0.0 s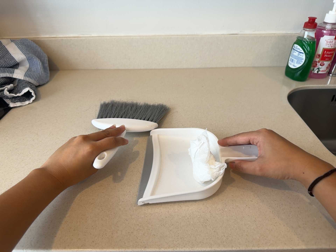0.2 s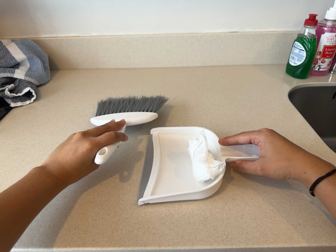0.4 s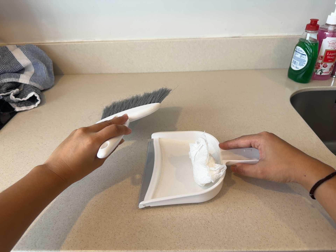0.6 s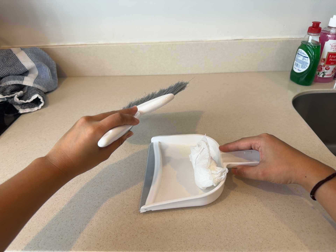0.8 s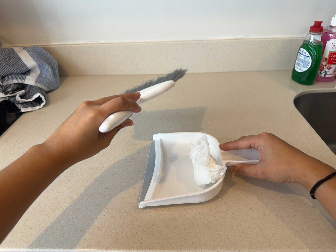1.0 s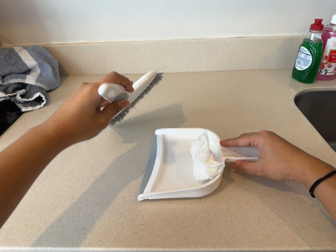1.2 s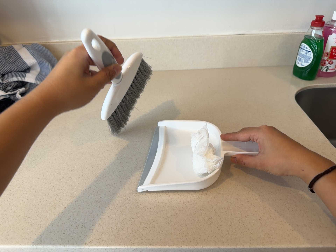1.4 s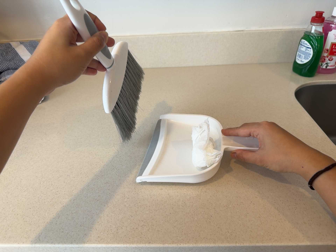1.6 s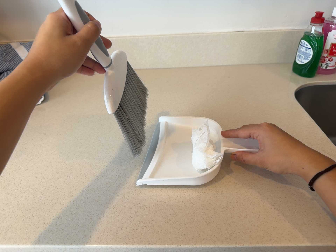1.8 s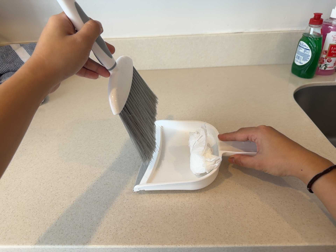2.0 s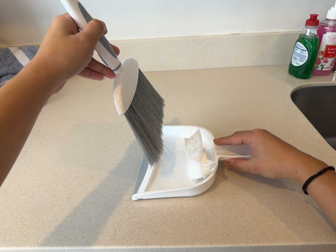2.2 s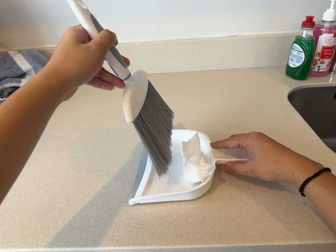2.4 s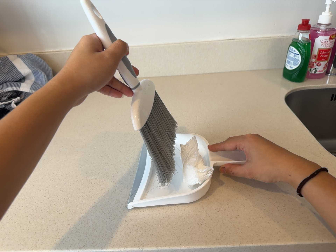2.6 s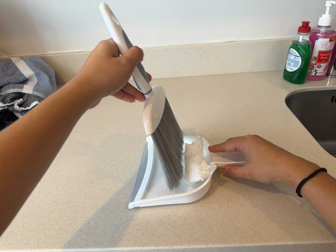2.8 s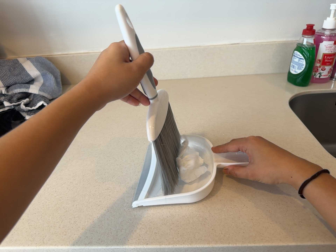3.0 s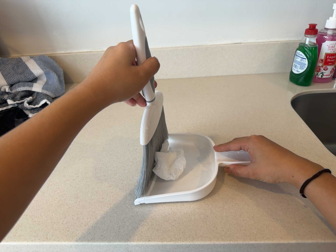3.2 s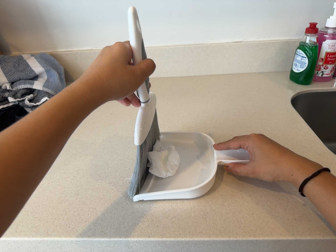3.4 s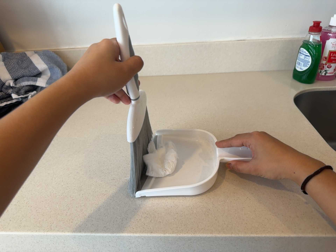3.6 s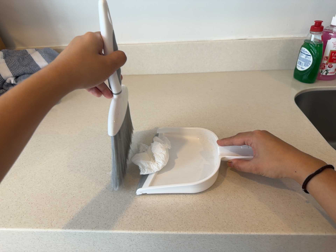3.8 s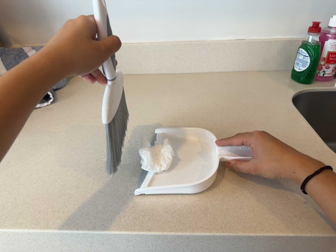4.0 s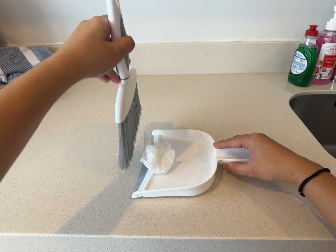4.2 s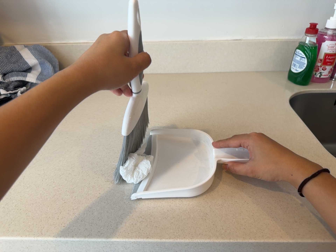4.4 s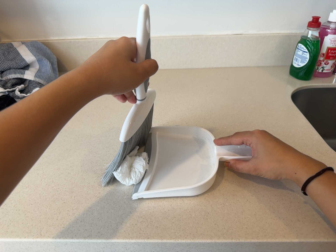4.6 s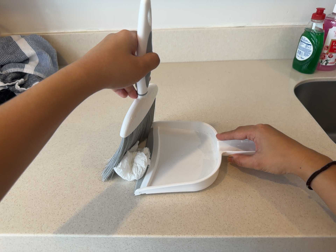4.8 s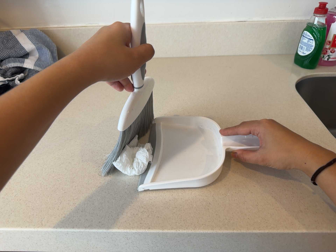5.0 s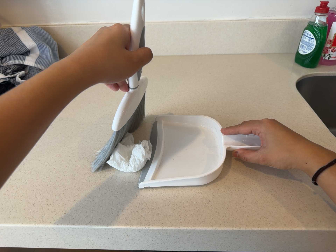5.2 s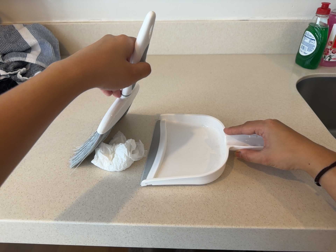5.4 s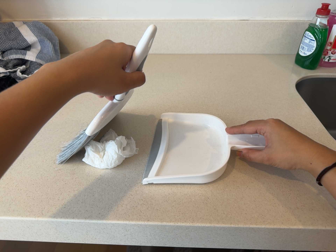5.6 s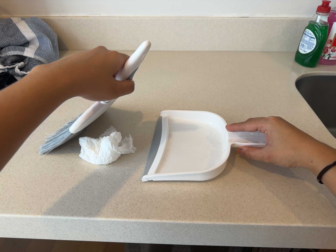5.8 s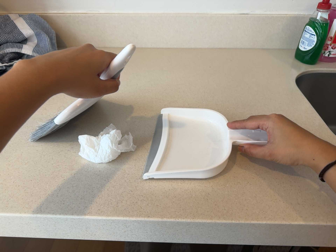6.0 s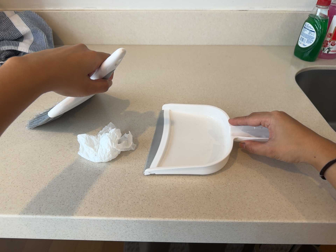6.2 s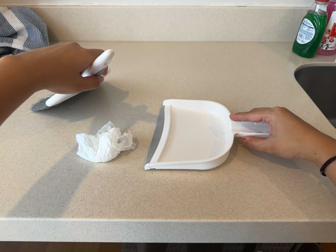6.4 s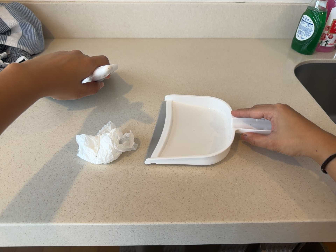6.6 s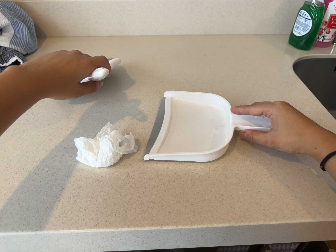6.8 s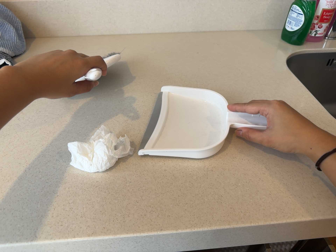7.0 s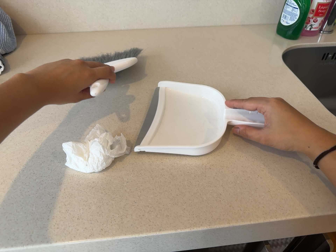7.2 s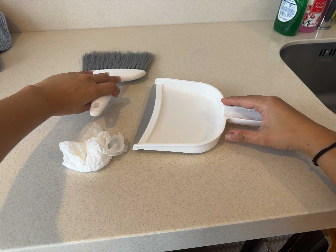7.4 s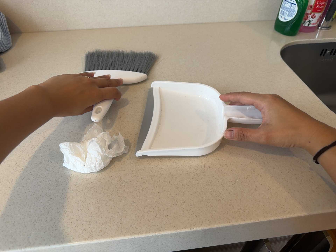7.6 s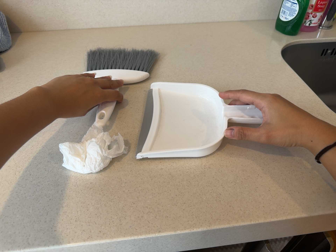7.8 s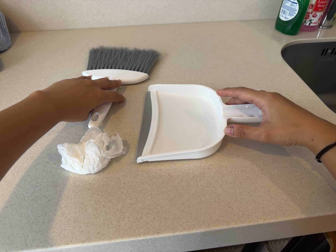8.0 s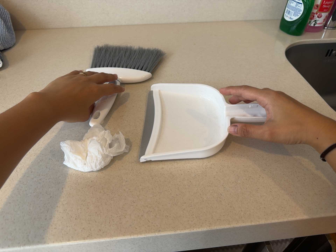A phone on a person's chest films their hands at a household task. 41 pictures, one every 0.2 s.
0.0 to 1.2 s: The camera shifts only a little, or ends up much as it began.
1.2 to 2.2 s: The camera keeps its place and its aim.
2.2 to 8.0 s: The camera travels forward and to its left, about 8 cm, so what stands in front looms larger. Its aim tips toward the bottom of its view by about 10 degrees, and the scene shifts upward.
The film runs backward here.
